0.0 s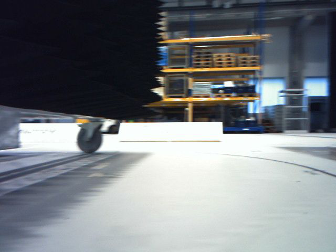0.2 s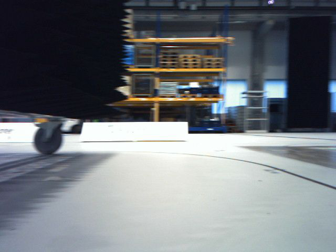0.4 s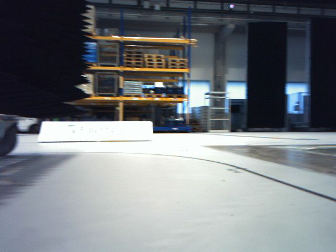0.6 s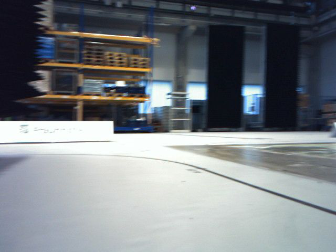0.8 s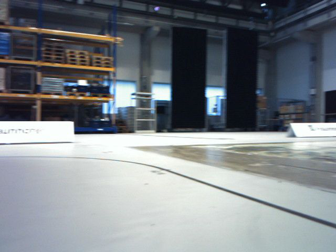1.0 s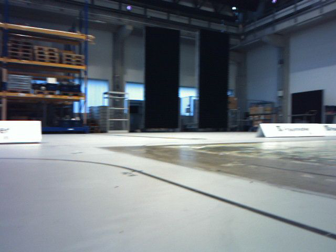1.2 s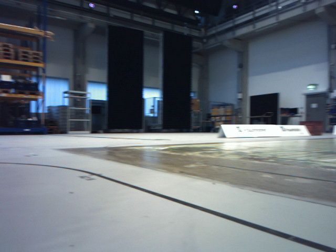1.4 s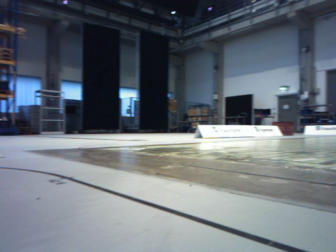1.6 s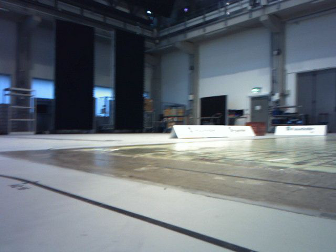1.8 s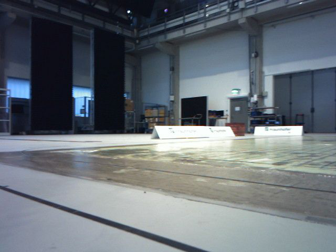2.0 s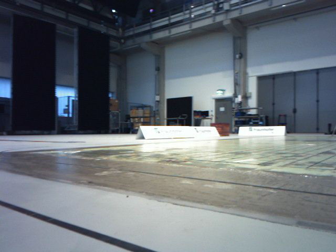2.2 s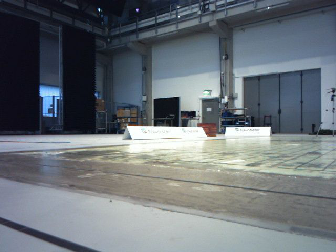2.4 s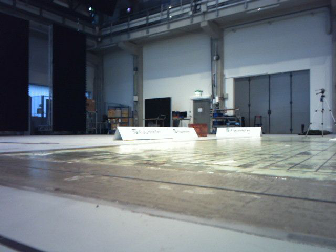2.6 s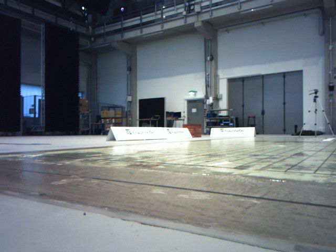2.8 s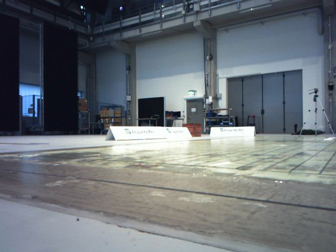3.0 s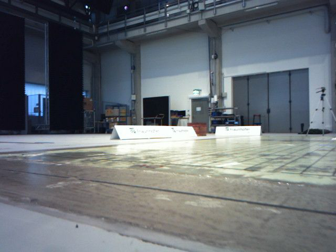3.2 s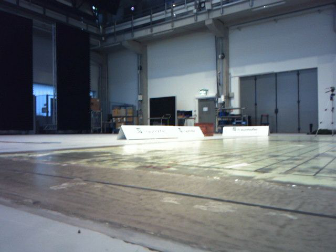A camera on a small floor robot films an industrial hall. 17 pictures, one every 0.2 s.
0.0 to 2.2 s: The camera swings to its right by about 60 degrees, and the scene slides to the left. It travels forward, about 0.4 m.
2.2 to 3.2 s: The camera travels forward, about 0.2 m, so what stands in front looms larger.
The film runs forward here.
